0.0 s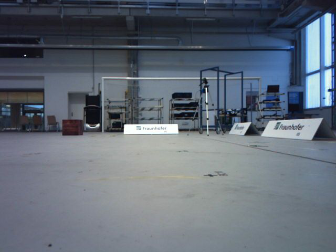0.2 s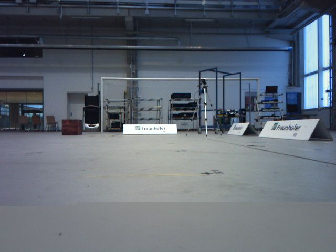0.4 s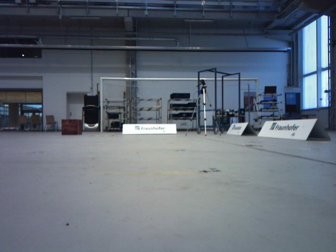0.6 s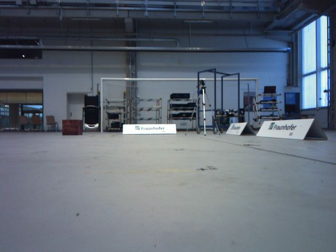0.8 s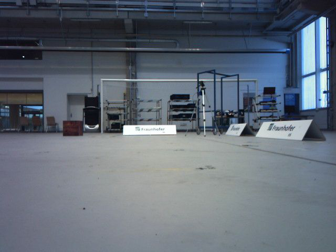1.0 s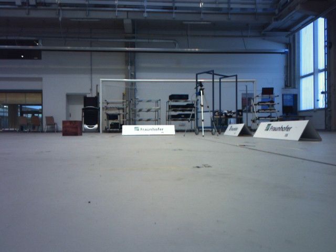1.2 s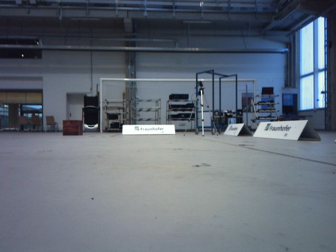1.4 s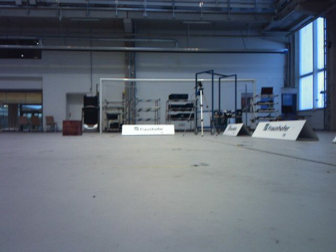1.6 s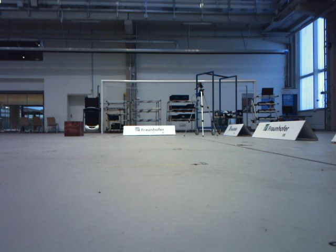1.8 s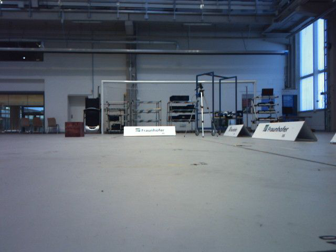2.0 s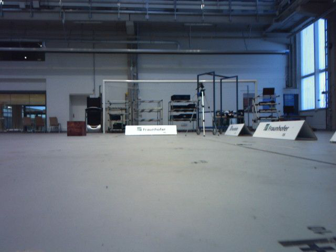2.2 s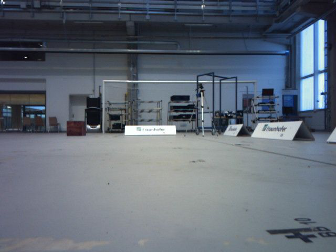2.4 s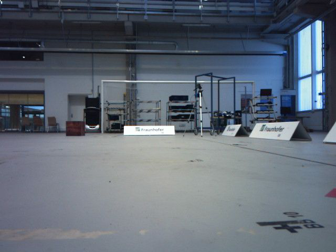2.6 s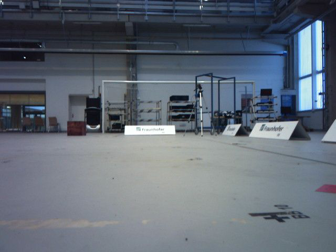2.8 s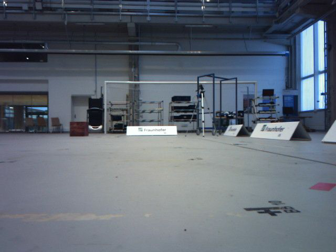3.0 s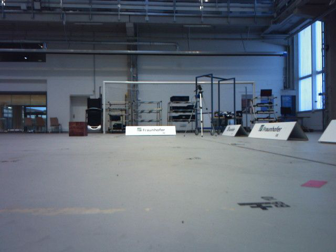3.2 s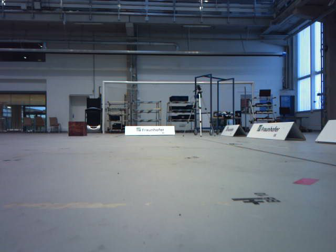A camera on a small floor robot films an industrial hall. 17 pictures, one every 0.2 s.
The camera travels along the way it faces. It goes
backward.
0.0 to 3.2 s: The camera travels backward, about 0.7 m, so what stands in front gets smaller.
The film runs backward here.
